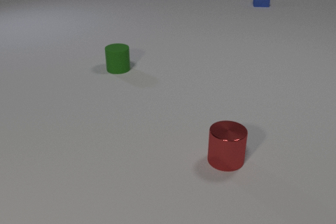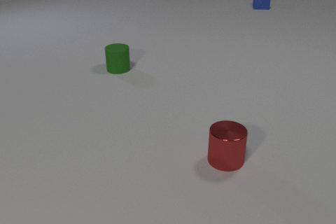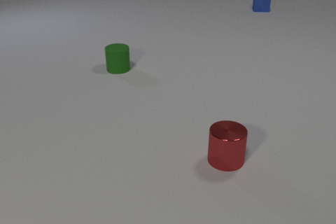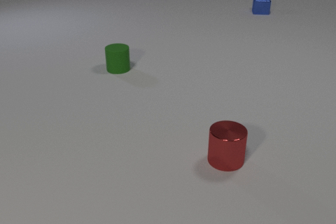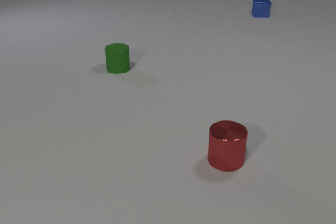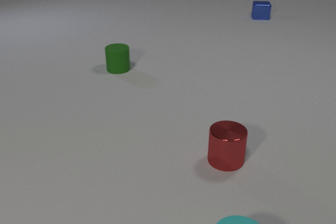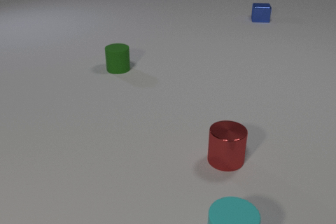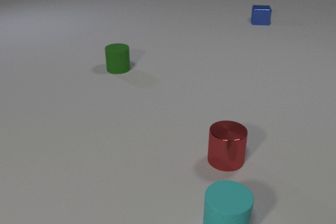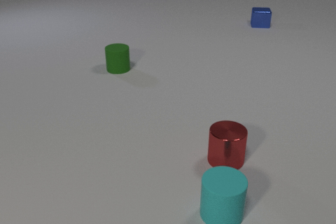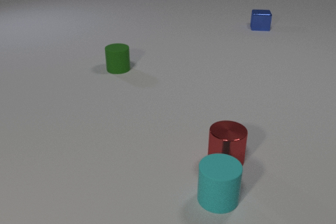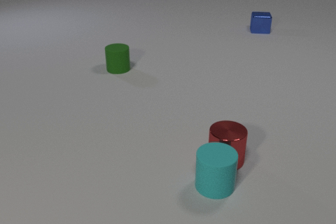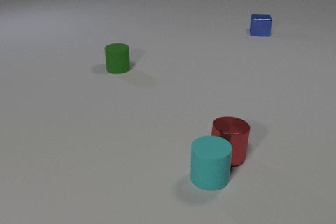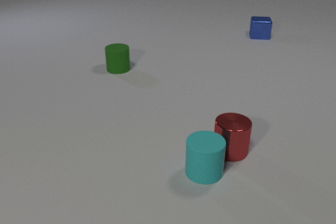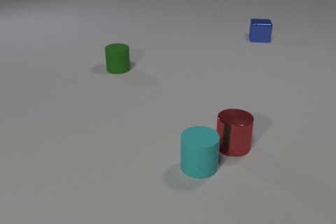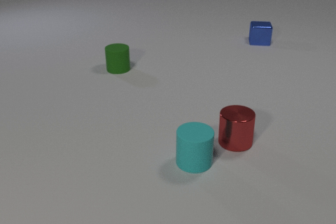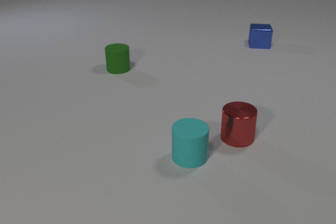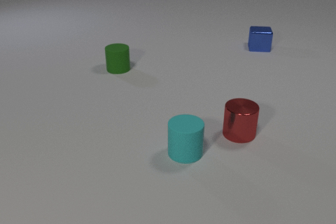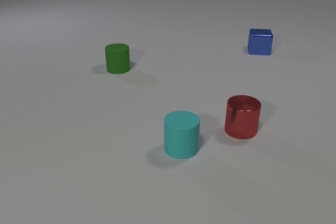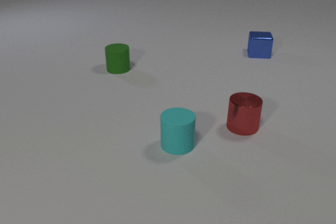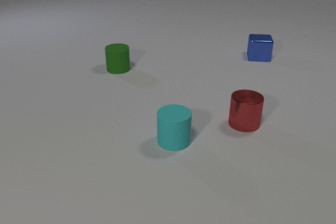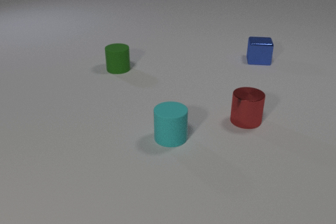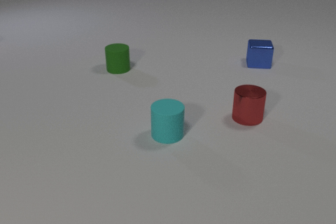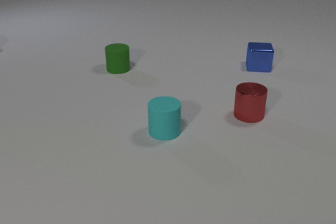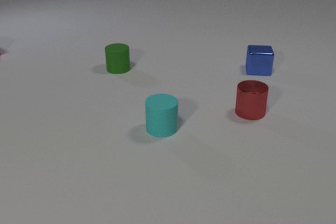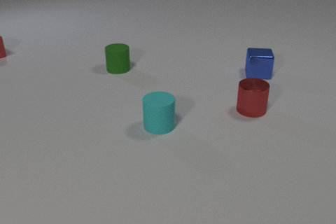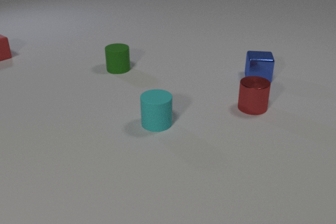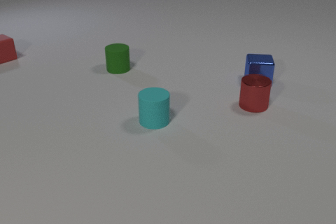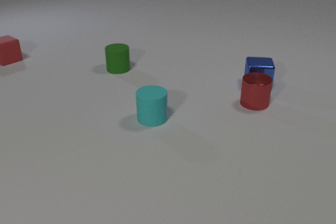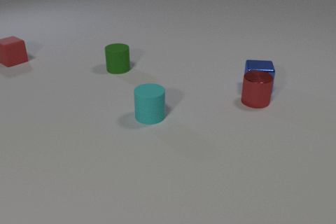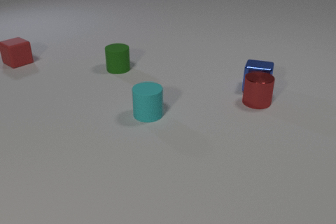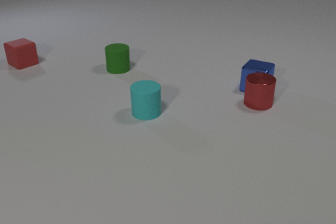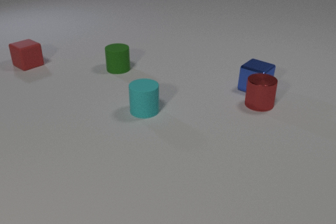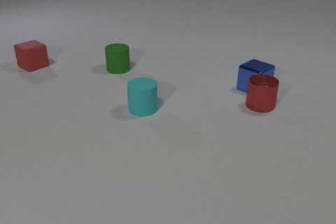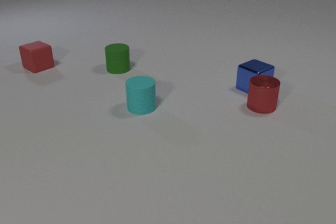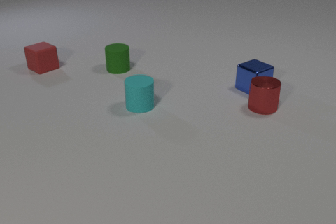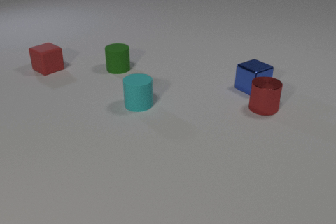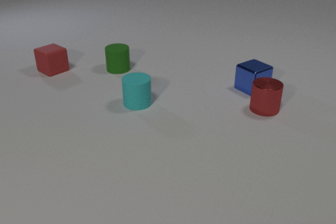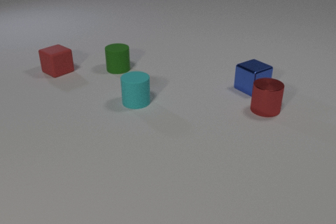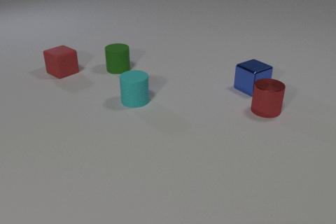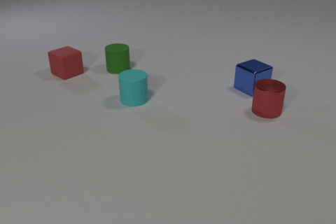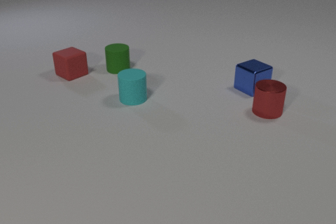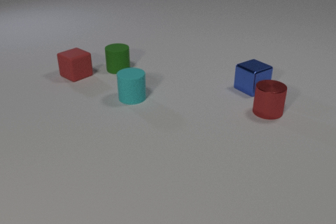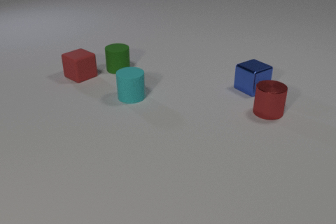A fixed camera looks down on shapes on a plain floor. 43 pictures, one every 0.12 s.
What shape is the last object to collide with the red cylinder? cube.
Are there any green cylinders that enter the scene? no.
What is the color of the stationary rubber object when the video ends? green.
0.00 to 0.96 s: The cyan rubber cylinder comes in at the bottom edge, slides away from the camera. The blue metal cube slides toward the camera.
0.96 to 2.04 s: The cyan rubber cylinder slides away from the camera and to the left. The red metal cylinder slides away from the camera. The blue metal cube slides toward the camera. The cyan rubber cylinder and the red metal cylinder collide.
2.04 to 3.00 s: The cyan rubber cylinder slides away from the camera and to the left. The red metal cylinder slides away from the camera. The red rubber cube comes in at the left edge, slides toward the camera and to the right. The blue metal cube slides toward the camera.
3.00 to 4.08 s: The cyan rubber cylinder slides away from the camera and to the left. The red metal cylinder slides to the right. The red rubber cube slides toward the camera and to the right. The blue metal cube slides toward the camera, spins so that its near face slides to the left, clockwise seen from above. The red metal cylinder and the blue metal cube collide.
4.08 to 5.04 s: The cyan rubber cylinder slides away from the camera and to the left. The red metal cylinder slides toward the camera. The red rubber cube slides to the right and toward the camera.
